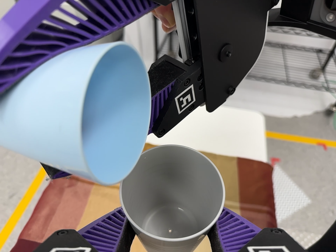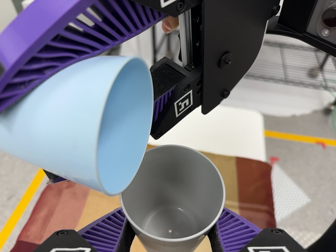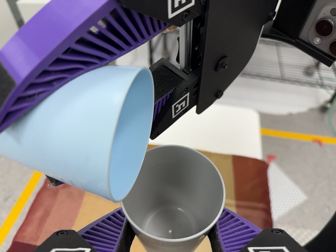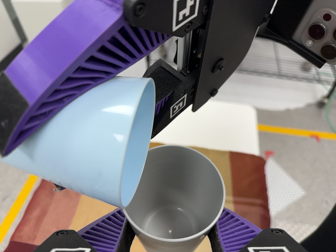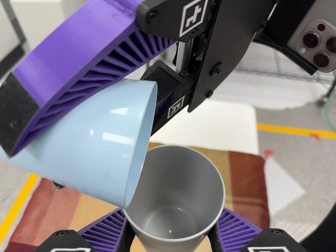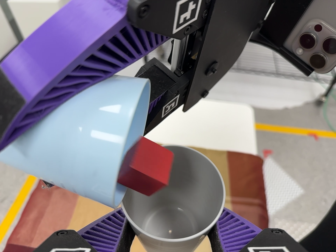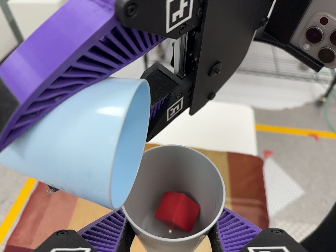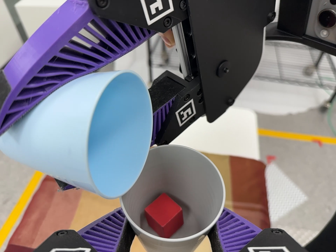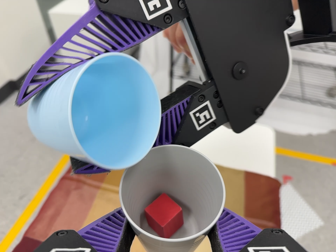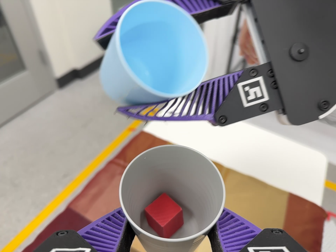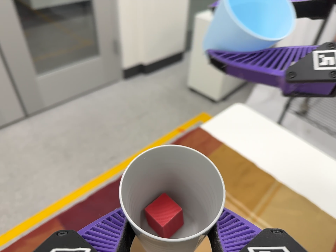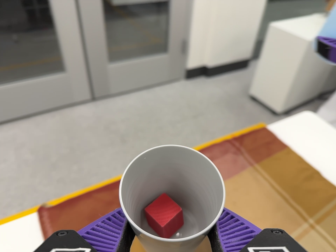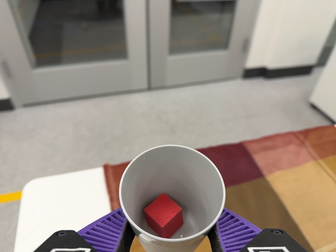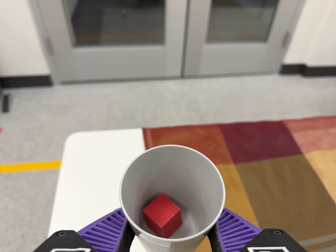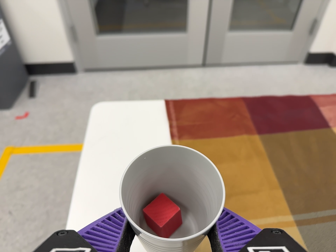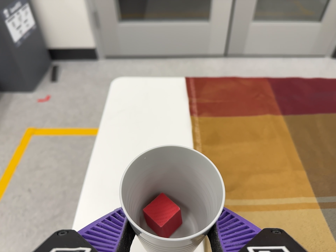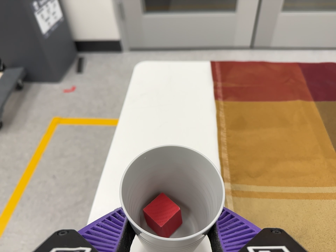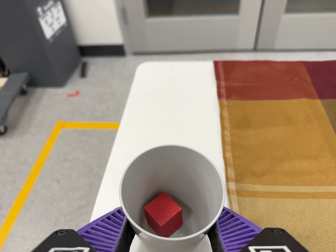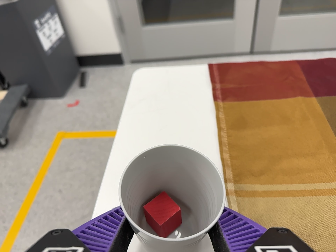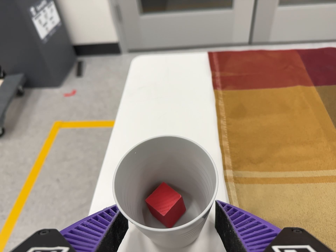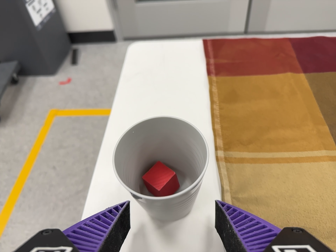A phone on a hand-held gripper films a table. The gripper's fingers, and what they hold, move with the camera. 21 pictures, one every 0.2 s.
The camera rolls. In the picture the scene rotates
clockwise.
The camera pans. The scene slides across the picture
to the right.
0.0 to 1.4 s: The camera shifts only a little, or ends up much as it began.
1.4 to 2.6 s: The camera swings to its left by about 50 degrees, and the scene slides to the right. It travels toward the bottom of its view and to its left, about 22 cm, so close, fixed things drift upward. It rolls about its line of sight by about 50 degrees, and the scene rotates clockwise.
2.6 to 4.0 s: The camera pans to its left by about 10 degrees. It travels toward the bottom of its view, about 10 cm, so close, fixed things drift upward.
The film runs forward here.
